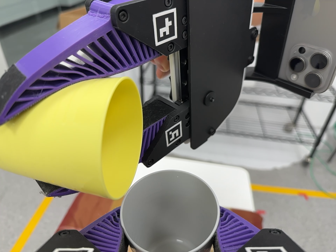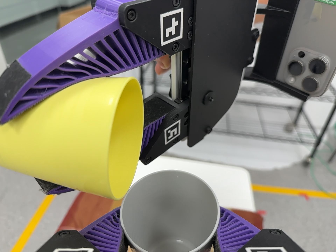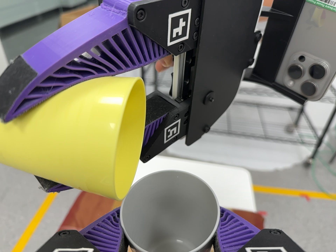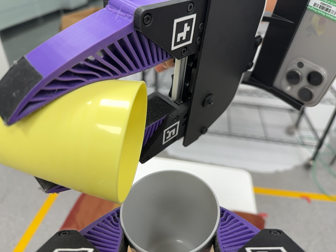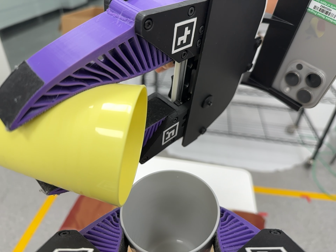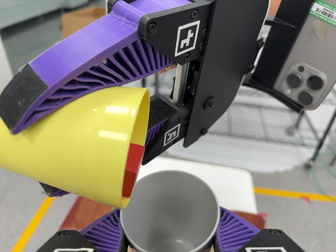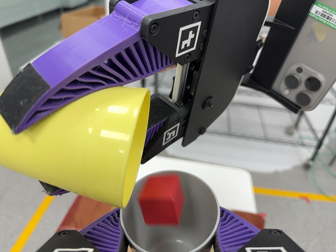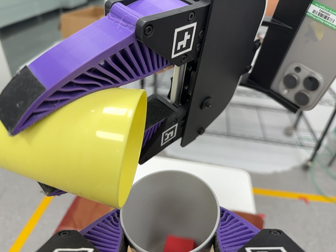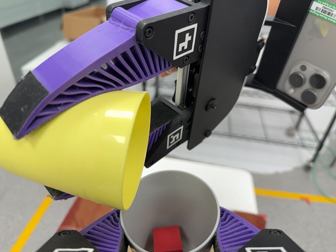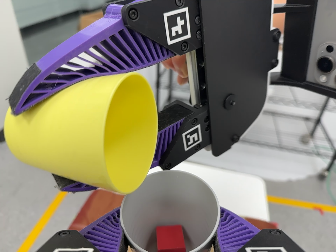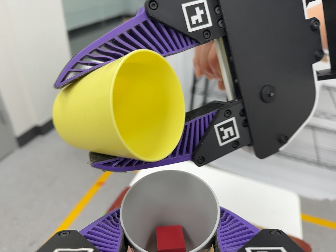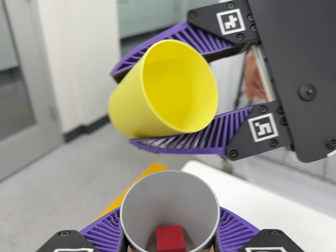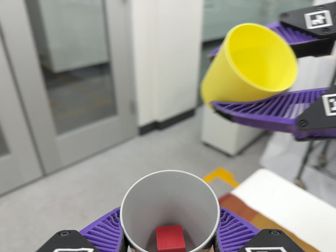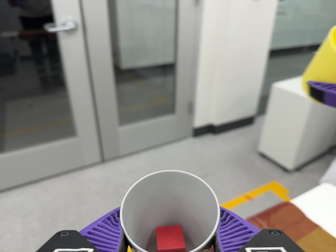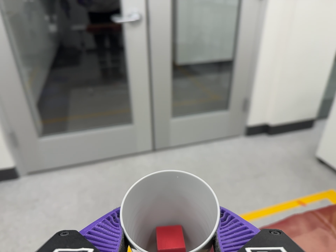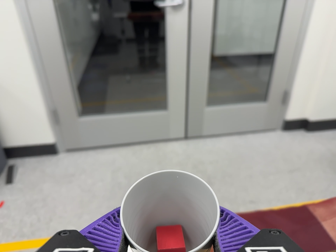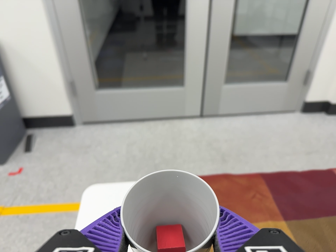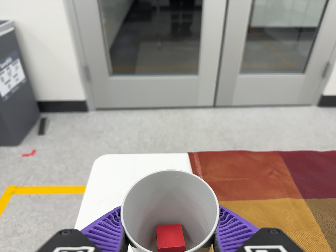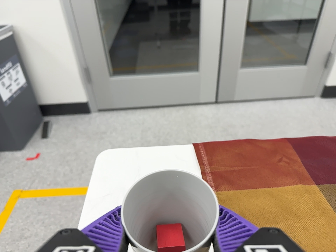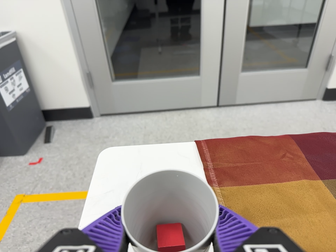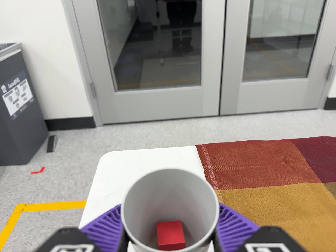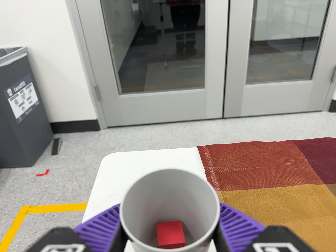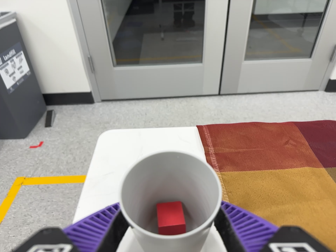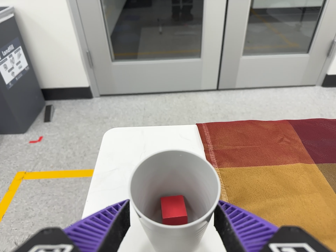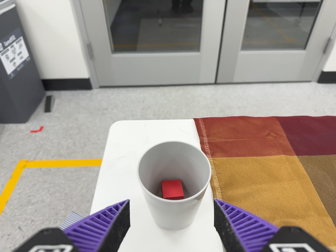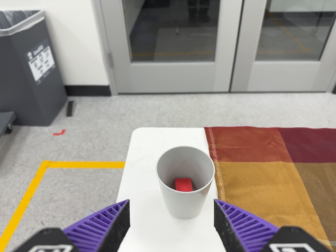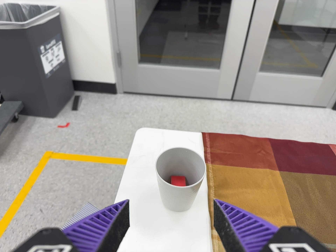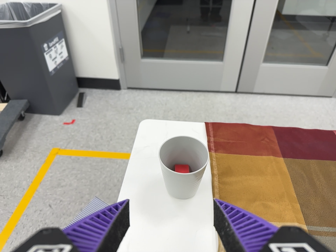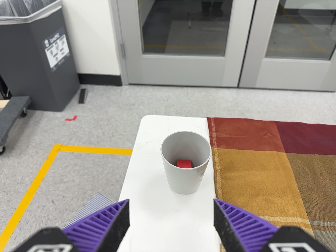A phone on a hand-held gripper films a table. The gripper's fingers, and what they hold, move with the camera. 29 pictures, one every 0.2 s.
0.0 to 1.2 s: The camera keeps its place and its aim.
1.2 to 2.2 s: The camera swings to its left by about 20 degrees, and the scene slides to the right. It rolls about its line of sight by about 10 degrees, and the scene rotates clockwise.
2.2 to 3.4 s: The camera swings to its left by about 50 degrees, and the scene slides to the right. It travels toward the bottom of its view and to its left, about 24 cm, so close, fixed things drift upward. It rolls about its line of sight by about 30 degrees, and the scene rotates clockwise.
3.4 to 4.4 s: The camera shifts only a little, or ends up much as it began.
4.4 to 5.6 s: The camera travels backward, about 18 cm, so what stands in front gets smaller.
The film runs forward here.
